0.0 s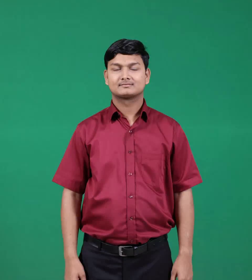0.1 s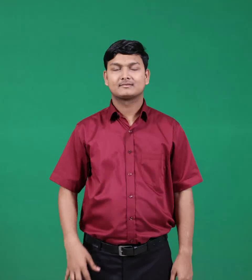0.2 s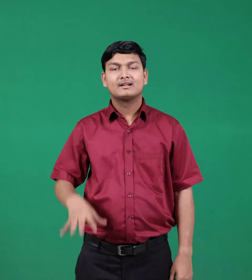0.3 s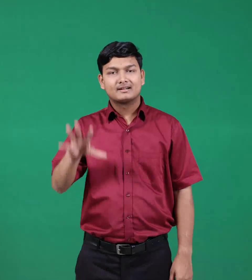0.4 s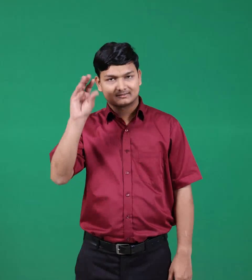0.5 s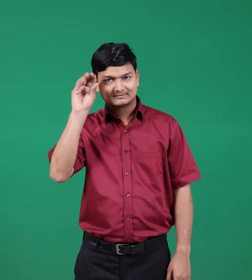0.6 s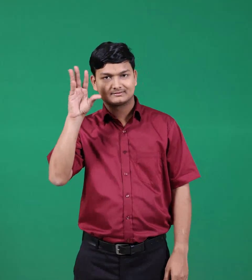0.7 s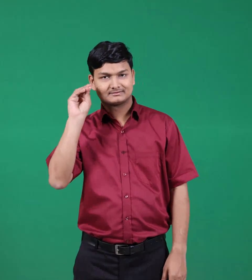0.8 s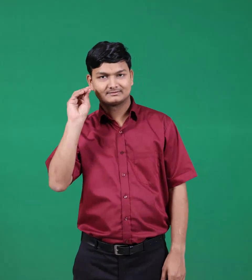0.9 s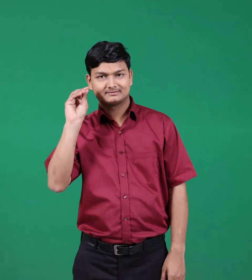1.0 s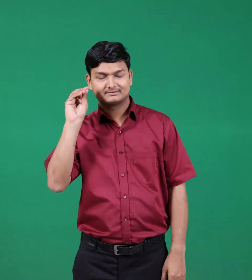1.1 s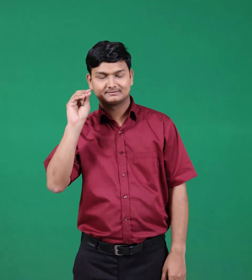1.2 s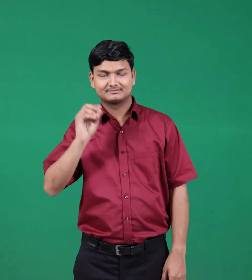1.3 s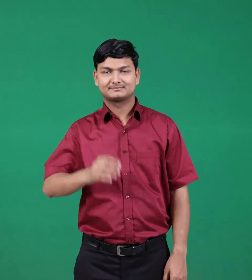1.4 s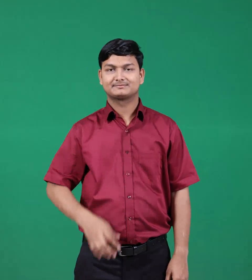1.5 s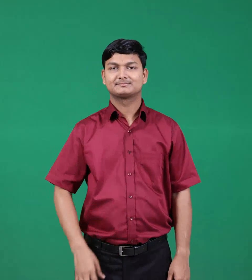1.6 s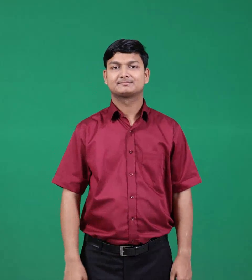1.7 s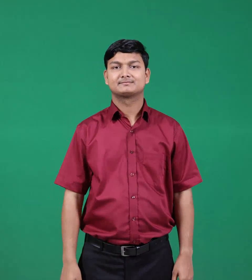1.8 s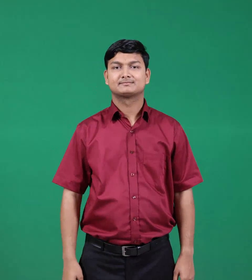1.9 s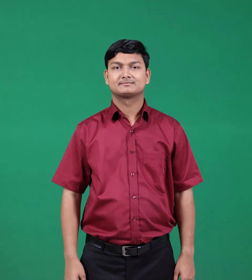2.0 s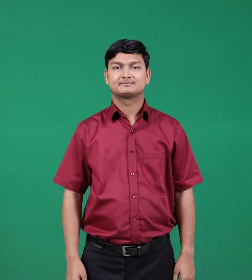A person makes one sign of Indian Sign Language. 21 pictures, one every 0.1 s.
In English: learn
